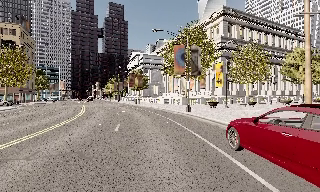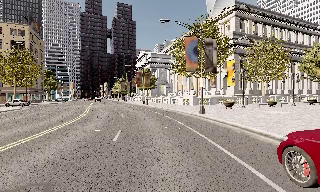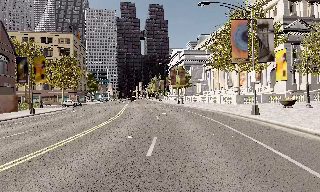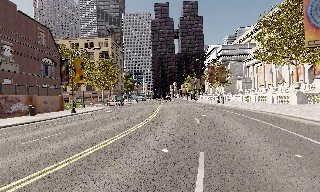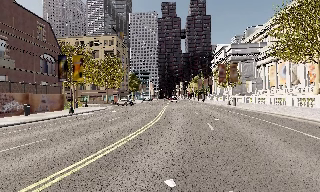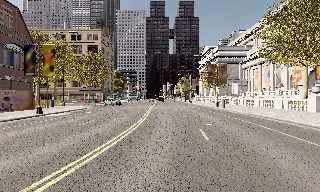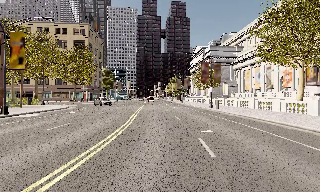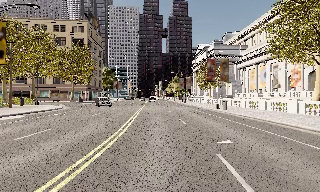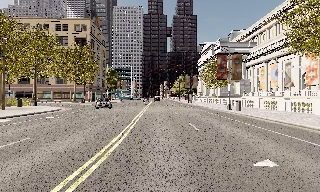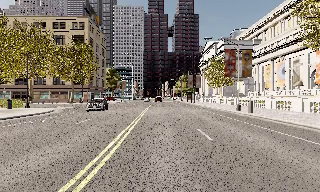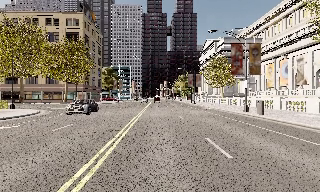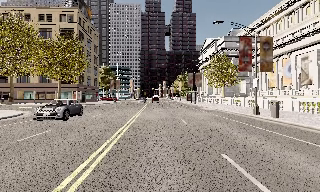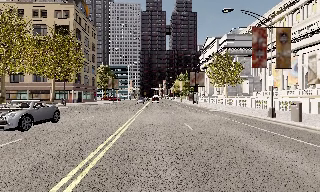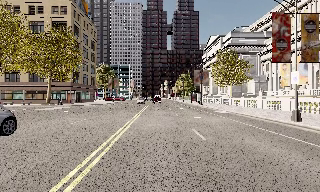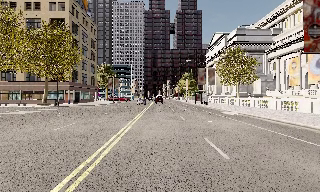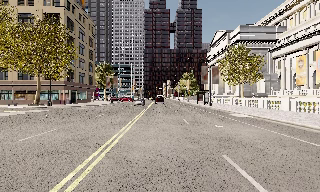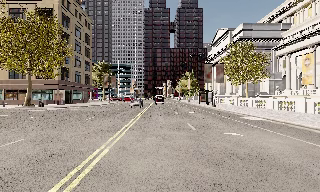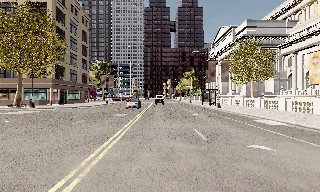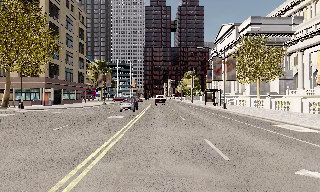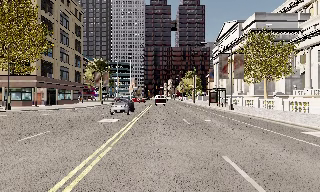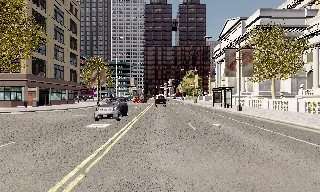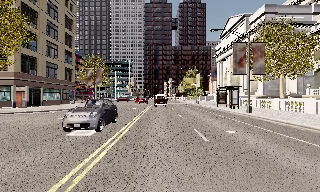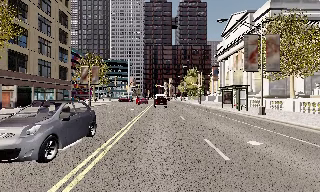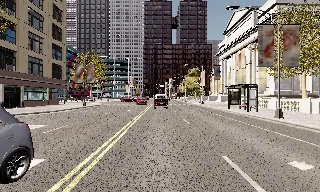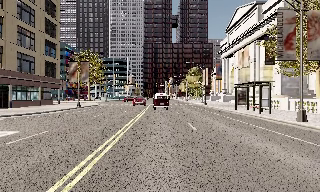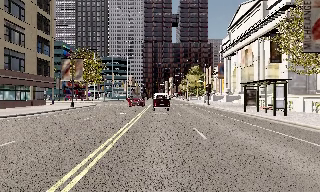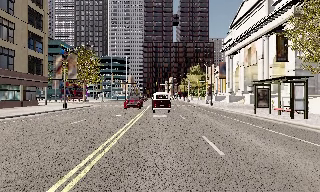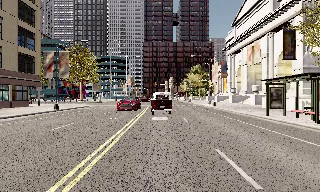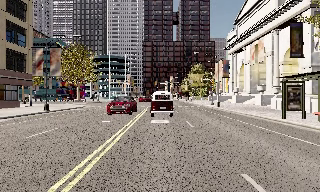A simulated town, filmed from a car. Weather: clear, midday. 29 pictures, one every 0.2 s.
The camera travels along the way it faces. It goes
forward.
0.0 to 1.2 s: The camera swings to its left by about 20 degrees, and the scene slides to the right. It travels forward, about 11 m, so what stands in front looms larger.
1.2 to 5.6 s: The camera travels forward, about 40 m, so what stands in front looms larger.
The film runs forward here.
